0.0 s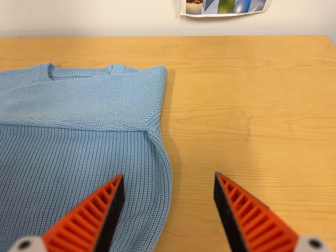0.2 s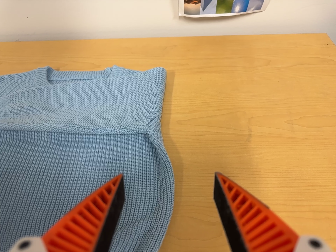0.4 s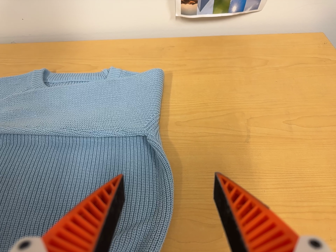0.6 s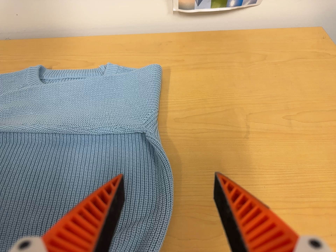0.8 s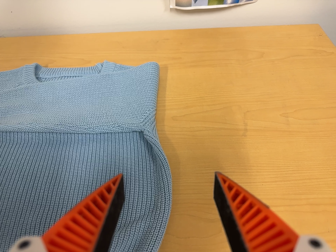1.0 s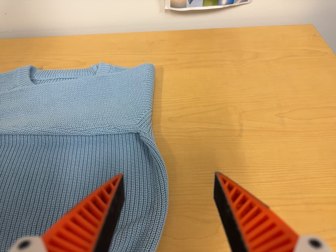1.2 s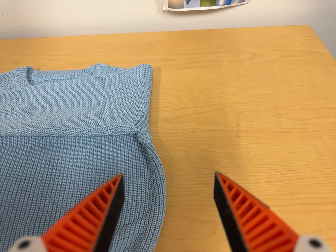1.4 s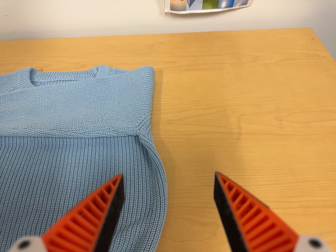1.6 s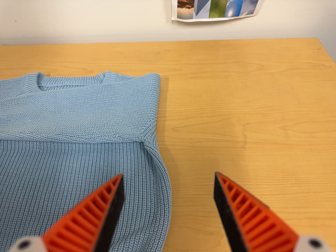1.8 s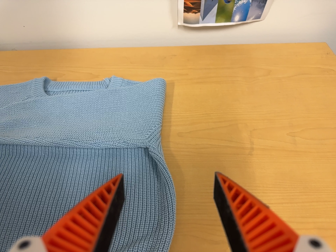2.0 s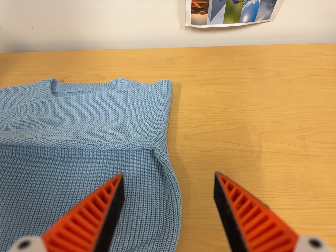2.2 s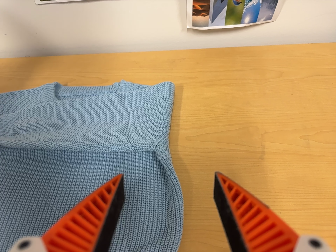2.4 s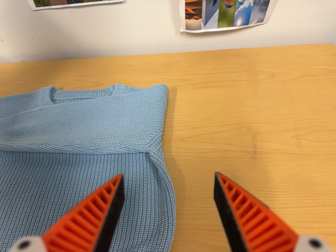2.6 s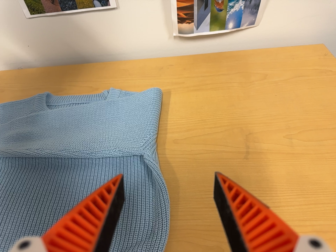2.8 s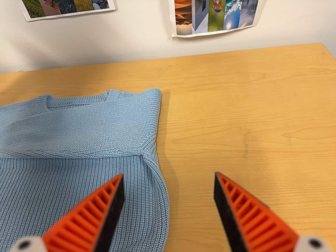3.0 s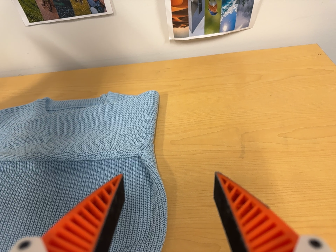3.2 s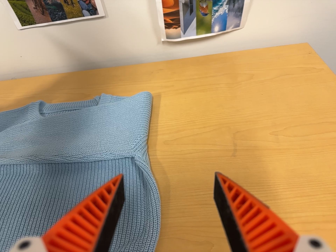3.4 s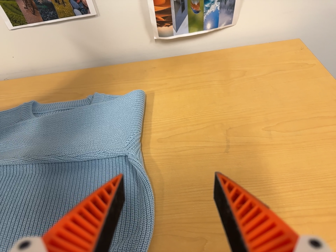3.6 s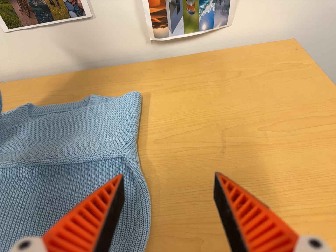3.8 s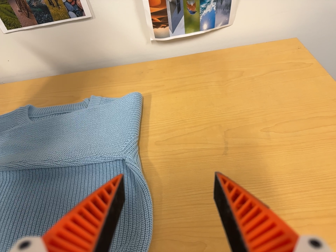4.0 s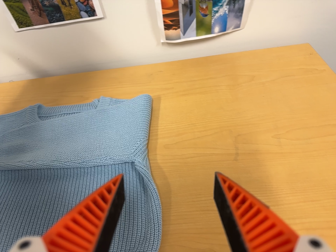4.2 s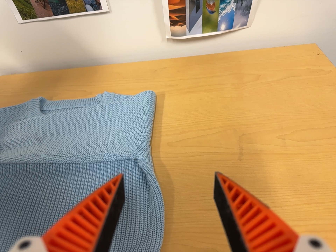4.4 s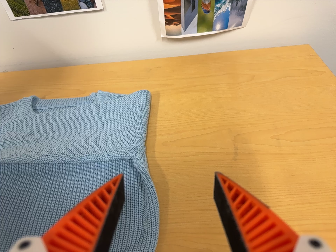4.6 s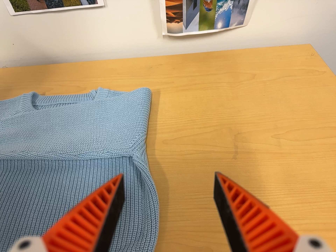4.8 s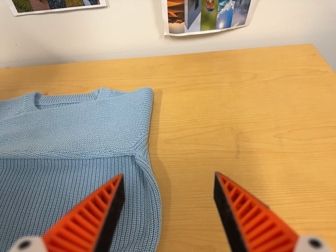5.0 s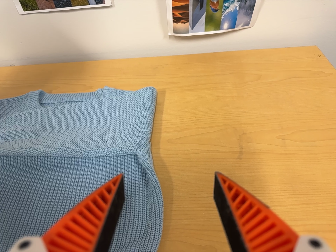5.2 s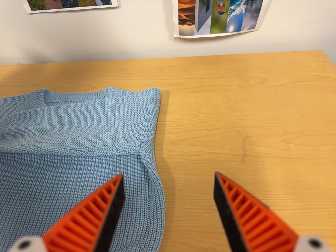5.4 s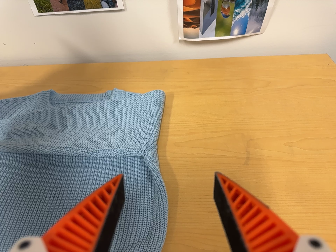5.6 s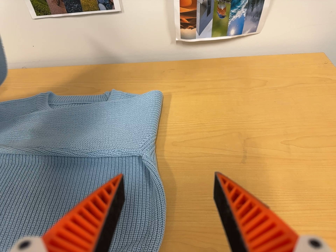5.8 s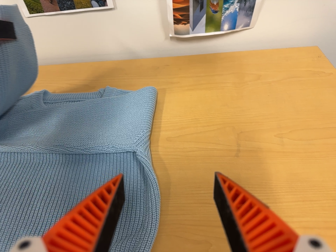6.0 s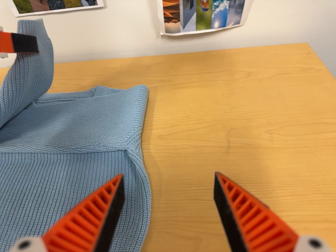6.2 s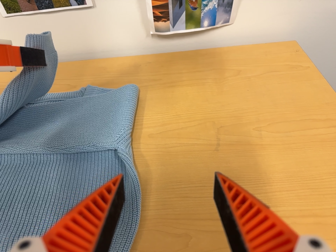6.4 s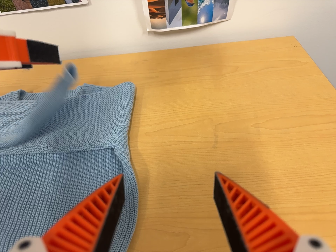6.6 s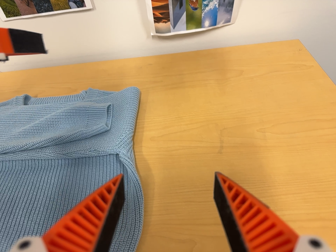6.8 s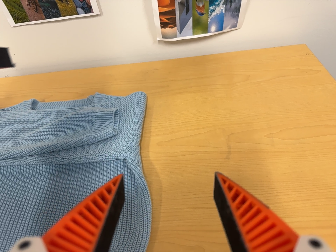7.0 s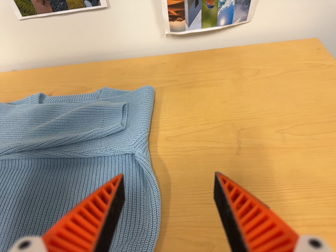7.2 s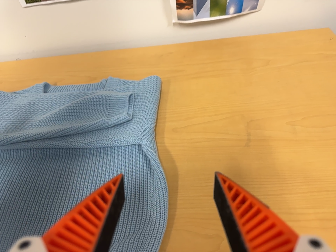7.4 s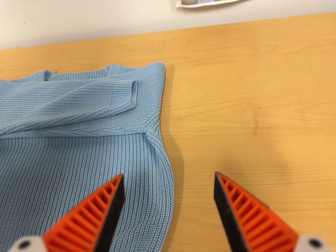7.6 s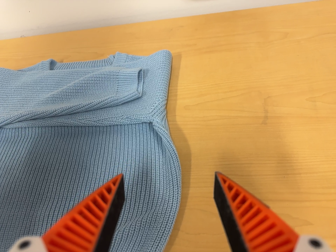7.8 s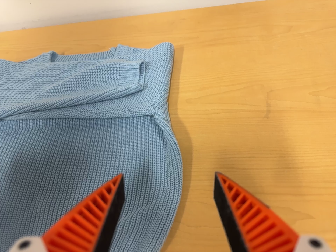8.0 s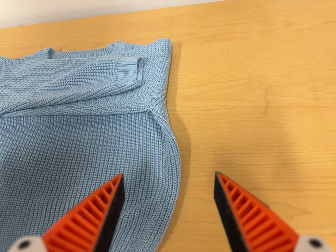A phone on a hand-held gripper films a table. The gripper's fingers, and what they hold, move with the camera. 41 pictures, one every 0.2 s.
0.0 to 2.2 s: The camera shifts only a little, or ends up much as it began.
2.2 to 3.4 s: The camera travels to its right, about 5 cm, so close, fixed things drift to the left.
3.4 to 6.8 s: The camera shifts only a little, or ends up much as it began.
6.8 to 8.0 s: The camera's aim tips toward the bottom of its view by about 10 degrees, and the scene shifts upward.
The film runs forward here.
